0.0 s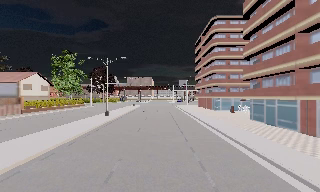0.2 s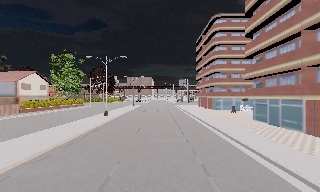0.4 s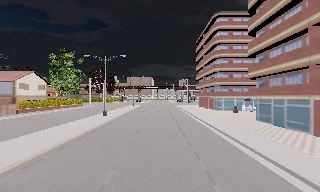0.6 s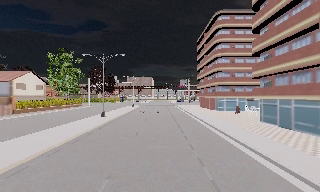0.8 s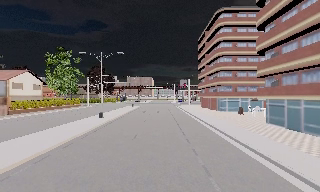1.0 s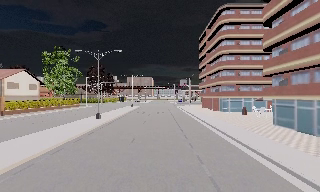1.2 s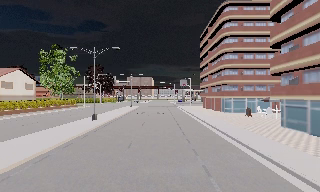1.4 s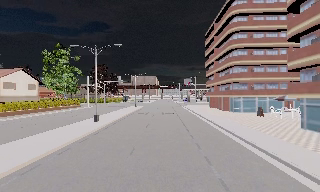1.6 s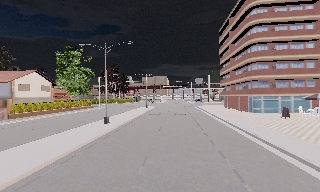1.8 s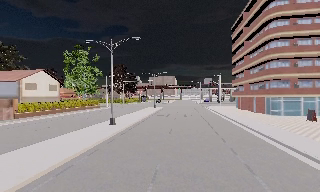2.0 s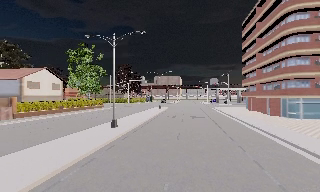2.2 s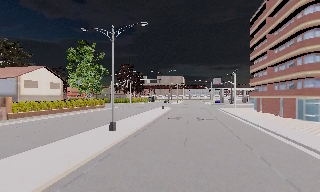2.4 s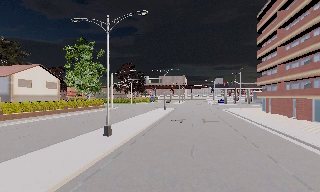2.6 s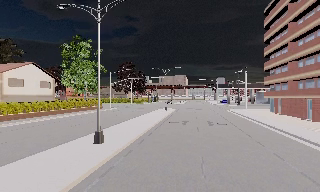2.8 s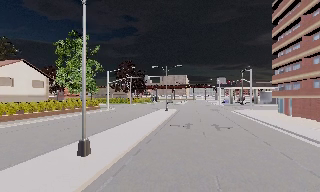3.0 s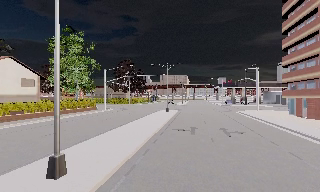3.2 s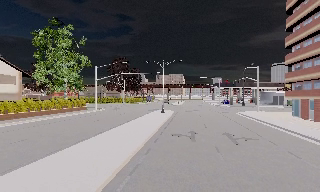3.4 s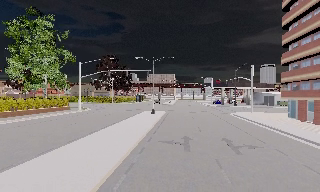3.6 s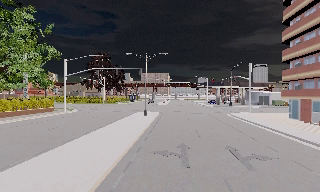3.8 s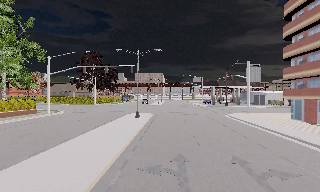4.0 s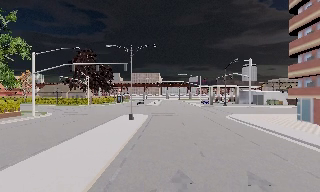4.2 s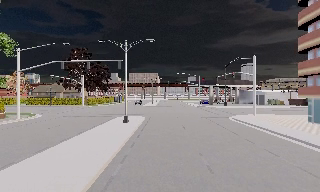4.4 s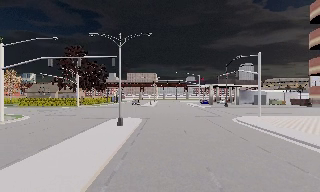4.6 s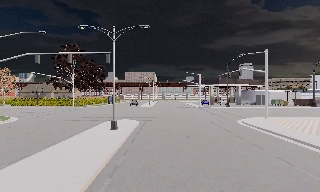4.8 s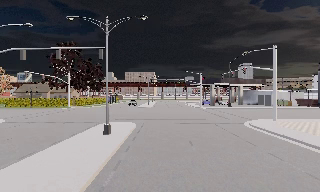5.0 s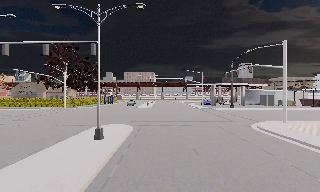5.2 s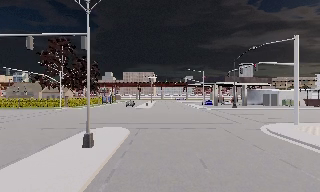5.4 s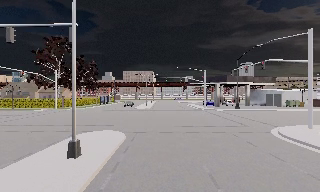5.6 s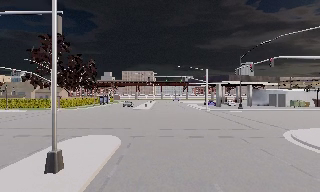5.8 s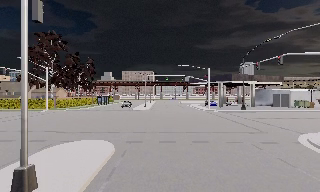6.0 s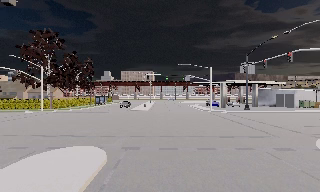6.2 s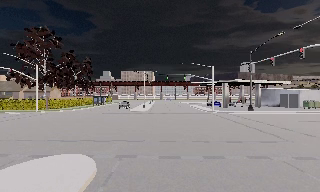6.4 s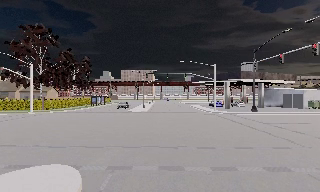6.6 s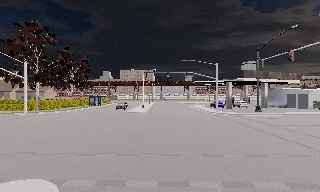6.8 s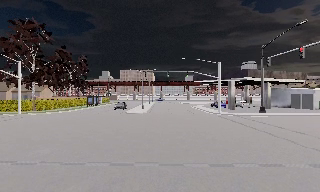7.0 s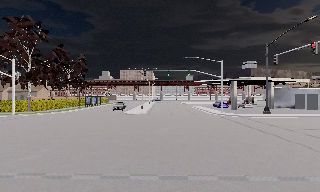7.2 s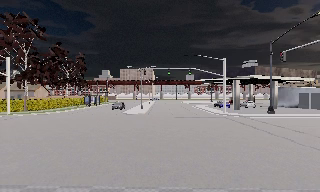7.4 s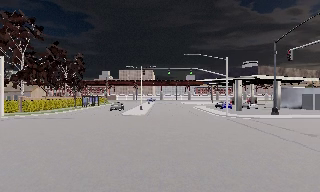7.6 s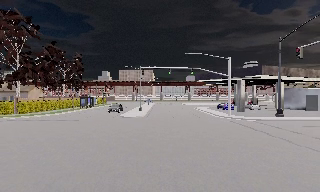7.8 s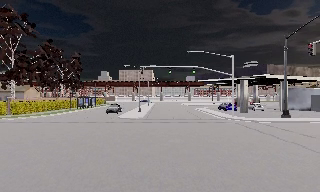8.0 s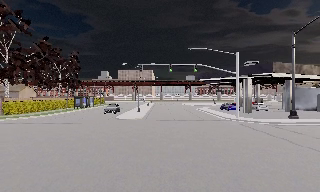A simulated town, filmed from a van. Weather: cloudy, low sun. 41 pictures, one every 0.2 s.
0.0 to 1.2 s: The camera travels forward, about 4.5 m, so what stands in front looms larger. It gains speed.
1.2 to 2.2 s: The scene slides to the right, as the camera pans about 10 degrees to its left. It travels forward, about 7 m, so what stands in front looms larger.
2.2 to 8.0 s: The scene slides to the left, as the camera pans about 10 degrees to its right. It travels forward, about 40 m, so what stands in front looms larger. It loses speed.
The film runs forward here.
